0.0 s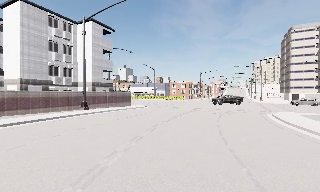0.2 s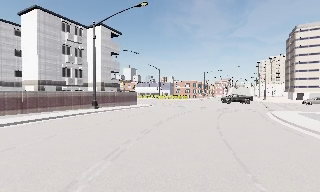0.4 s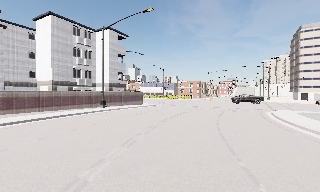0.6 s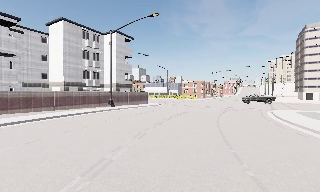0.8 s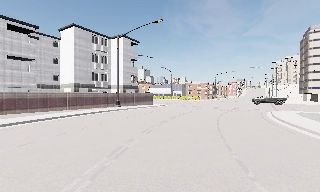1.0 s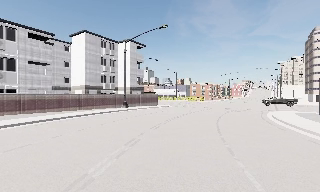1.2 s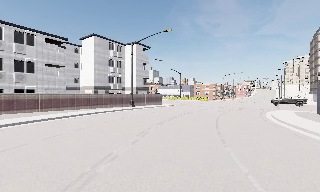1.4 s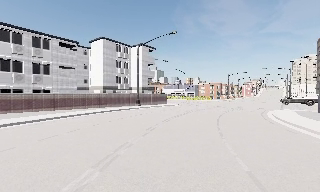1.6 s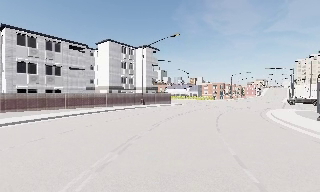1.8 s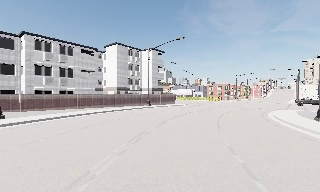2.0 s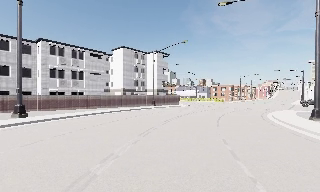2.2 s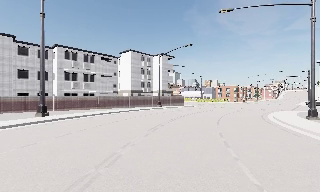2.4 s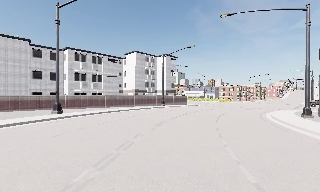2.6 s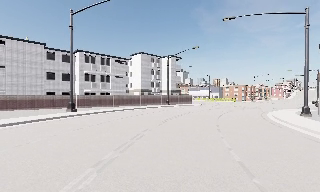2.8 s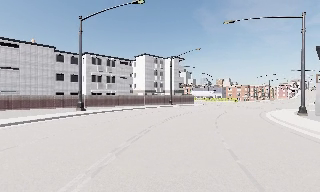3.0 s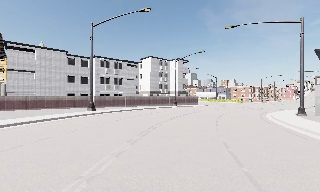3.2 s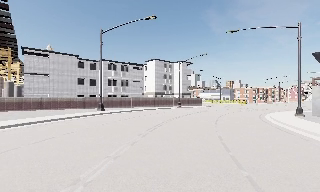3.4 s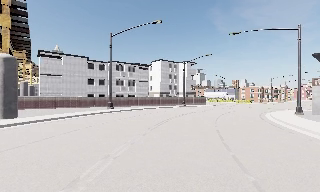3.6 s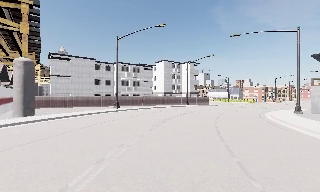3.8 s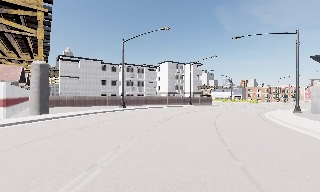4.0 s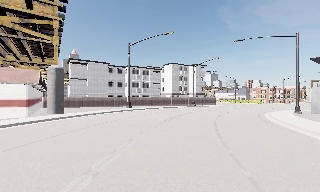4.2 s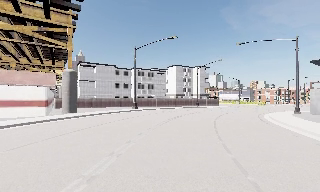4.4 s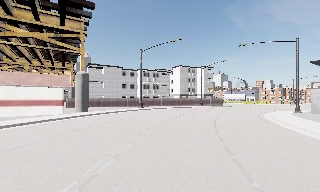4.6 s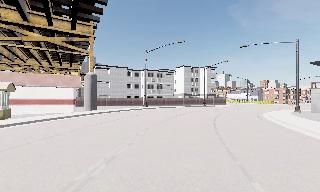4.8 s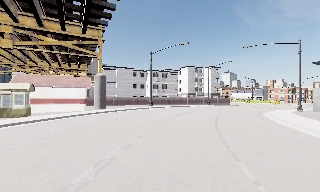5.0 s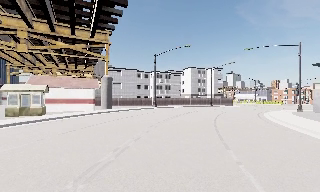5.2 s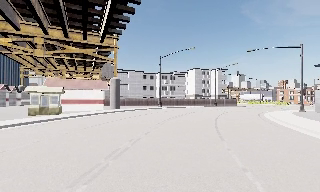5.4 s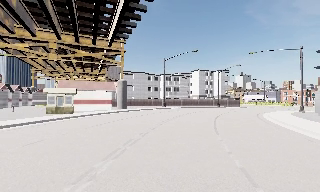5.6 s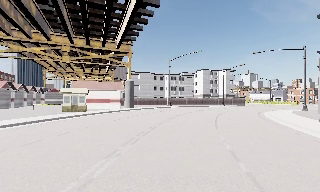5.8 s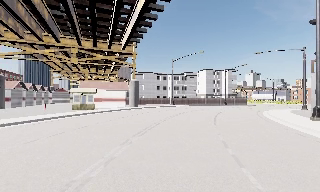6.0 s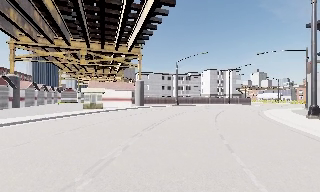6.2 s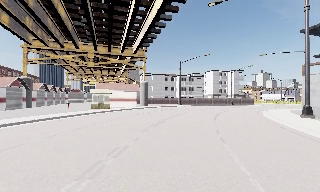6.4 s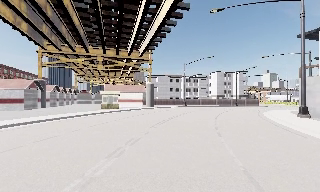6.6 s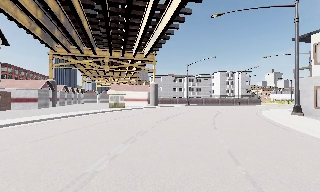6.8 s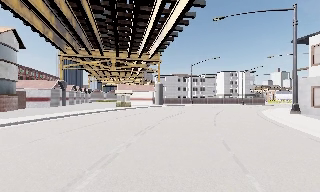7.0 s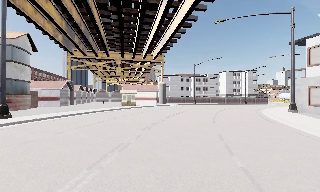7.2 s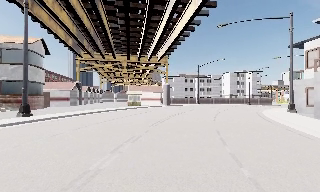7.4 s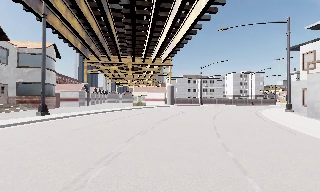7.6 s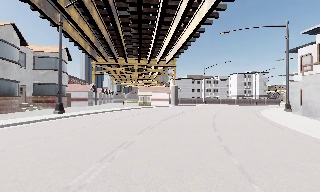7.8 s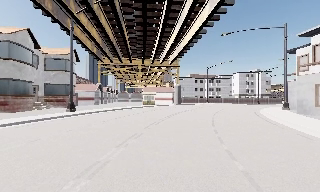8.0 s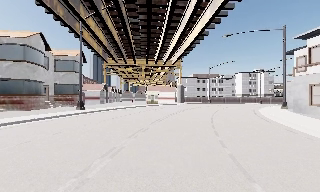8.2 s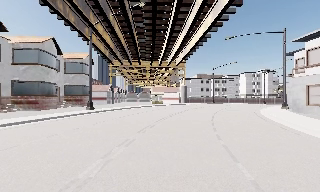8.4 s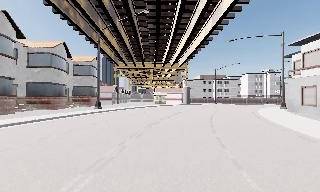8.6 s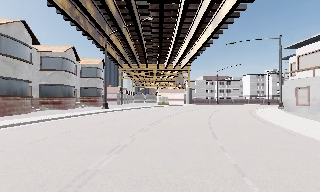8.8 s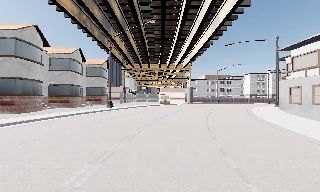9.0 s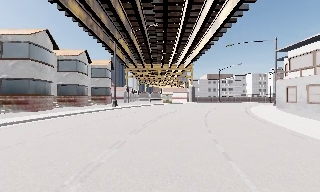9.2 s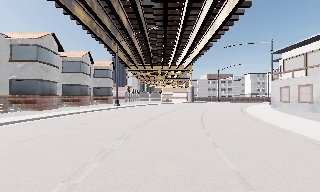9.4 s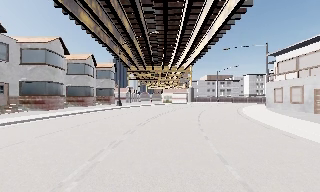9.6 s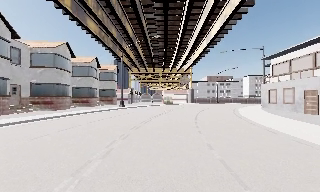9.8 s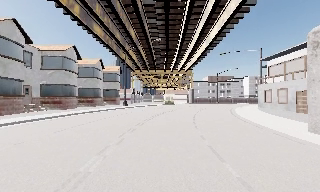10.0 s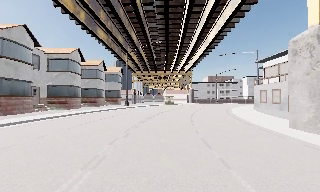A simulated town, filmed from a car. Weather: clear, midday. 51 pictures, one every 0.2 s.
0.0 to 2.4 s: The scene slides to the right, as the camera pans about 20 degrees to its left. It travels backward, about 14 m, so what stands in front gets smaller.
2.4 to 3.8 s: The camera swings to its left by about 10 degrees, and the scene slides to the right. It travels backward, about 8 m, so what stands in front gets smaller.
3.8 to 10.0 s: The camera swings to its left by about 35 degrees, and the scene slides to the right. It travels backward, about 35 m.
The film runs backward here.
